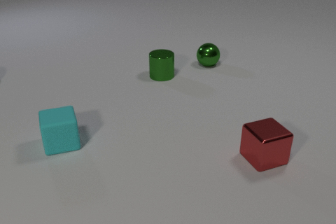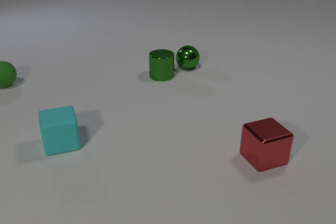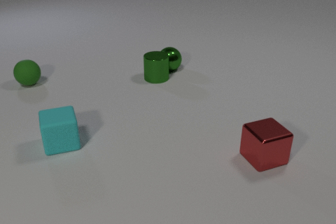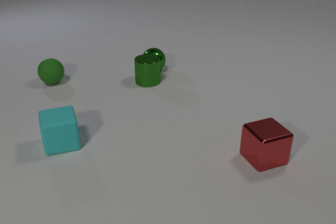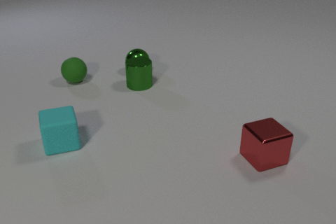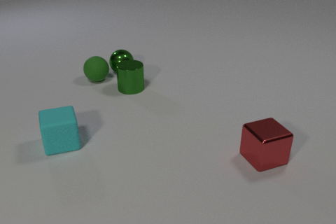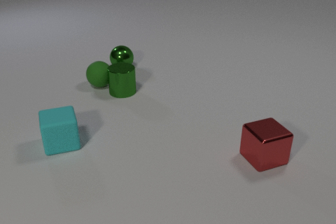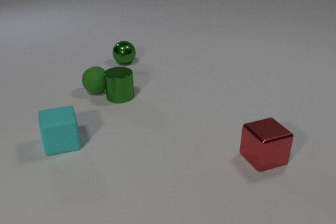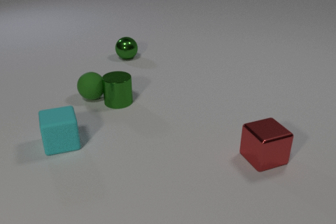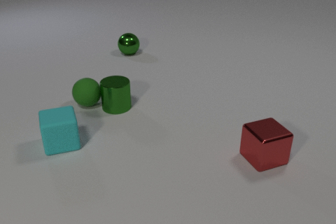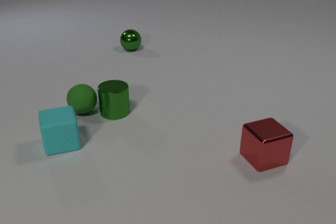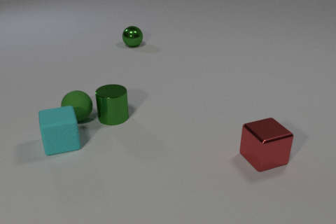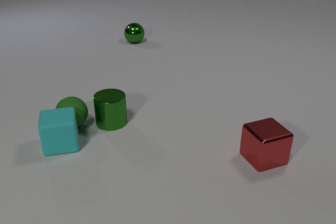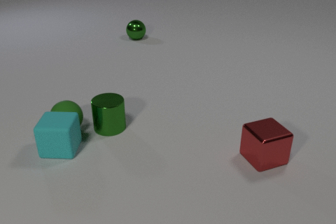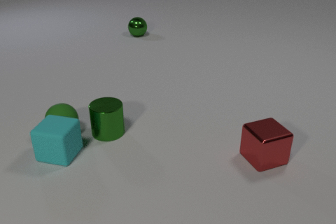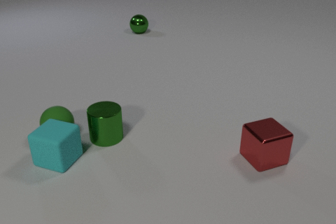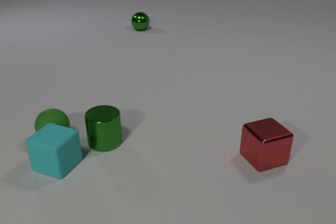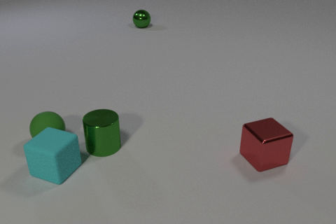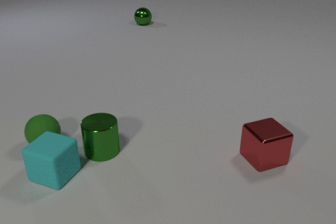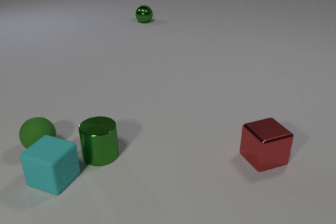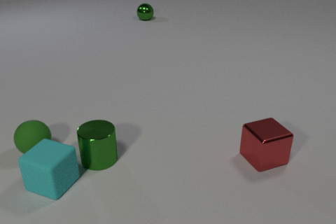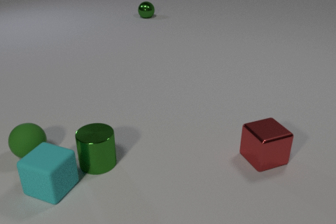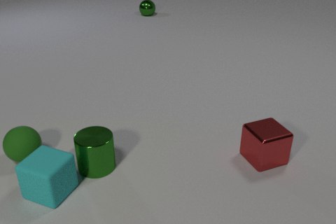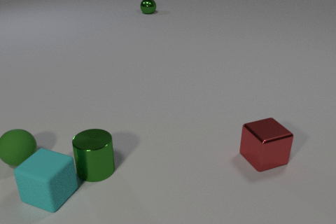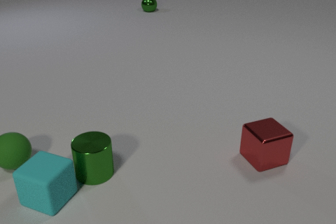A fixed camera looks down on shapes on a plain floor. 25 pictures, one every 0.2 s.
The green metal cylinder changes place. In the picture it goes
toward the camera.
The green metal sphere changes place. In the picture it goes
away from the camera.
0.0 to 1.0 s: The green rubber sphere comes in at the left edge, rolls to the right. The green metal sphere rolls to the left. The green metal cylinder slides to the left and toward the camera. The green metal sphere and the green metal cylinder collide.
1.0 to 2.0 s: The green rubber sphere rolls toward the camera. The green metal sphere rolls away from the camera. The green metal cylinder slides toward the camera. The green rubber sphere and the green metal sphere collide. The green rubber sphere and the green metal cylinder collide.
2.0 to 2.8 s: The green rubber sphere rolls toward the camera and to the left. The green metal sphere rolls away from the camera. The green metal cylinder slides toward the camera. The cyan rubber cube slides toward the camera, spins so that its near face slides to the left, clockwise seen from above. The green rubber sphere and the cyan rubber cube collide.
2.8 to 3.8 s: The green rubber sphere rolls to the left and toward the camera. The green metal sphere rolls away from the camera. The green metal cylinder slides toward the camera. The cyan rubber cube slides toward the camera.
3.8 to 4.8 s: The green rubber sphere rolls to the left and toward the camera. The green metal sphere rolls away from the camera. The green metal cylinder slides toward the camera. The cyan rubber cube slides toward the camera.
How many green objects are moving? 3.
What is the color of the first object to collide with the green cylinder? green.
Are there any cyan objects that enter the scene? no.
